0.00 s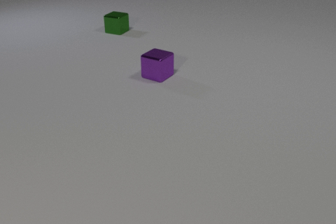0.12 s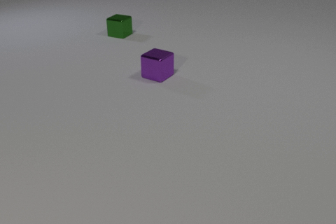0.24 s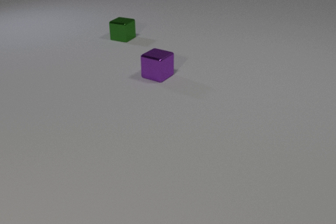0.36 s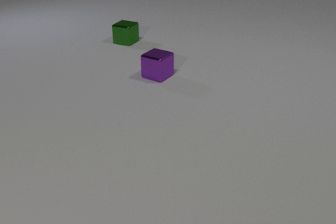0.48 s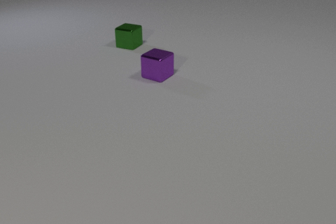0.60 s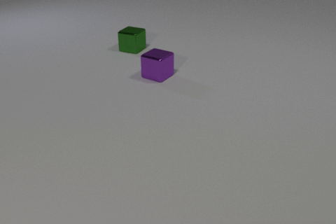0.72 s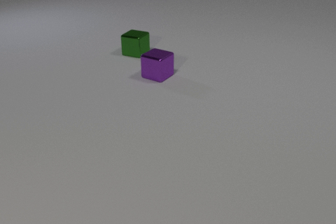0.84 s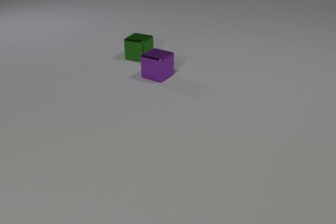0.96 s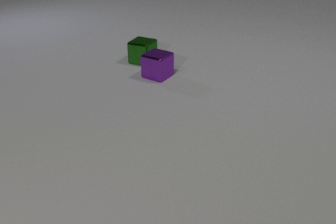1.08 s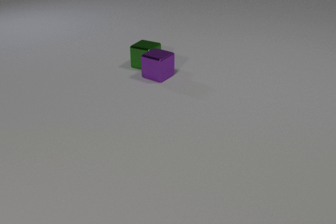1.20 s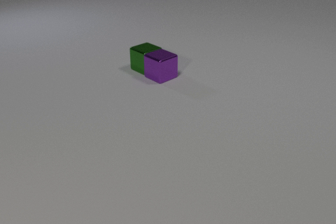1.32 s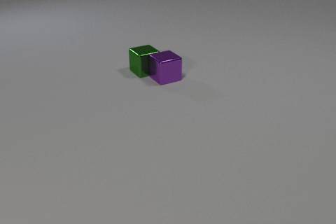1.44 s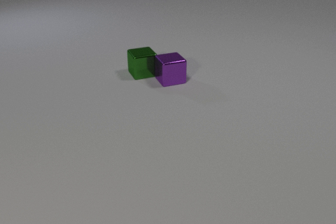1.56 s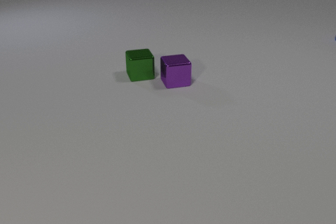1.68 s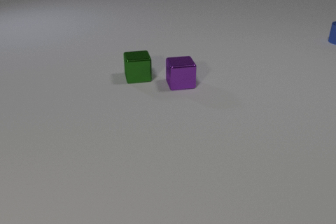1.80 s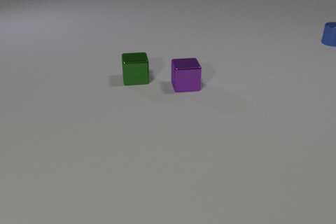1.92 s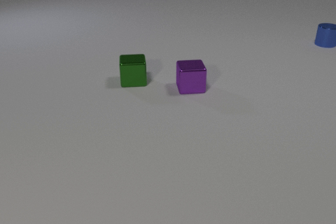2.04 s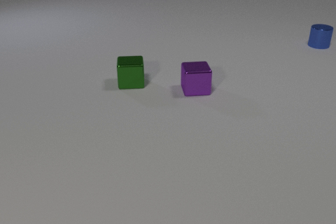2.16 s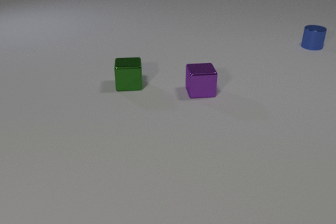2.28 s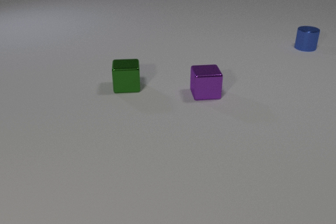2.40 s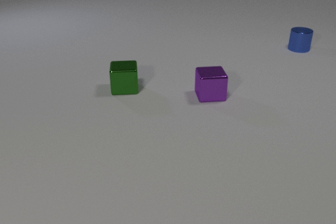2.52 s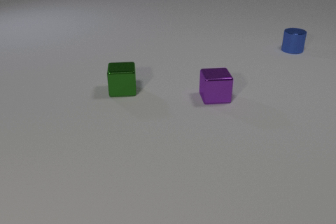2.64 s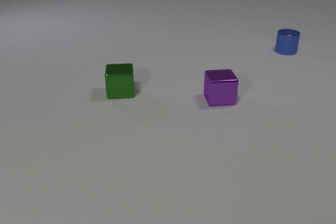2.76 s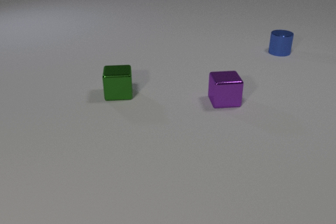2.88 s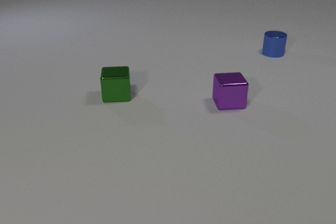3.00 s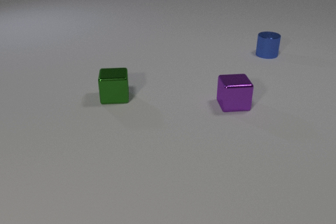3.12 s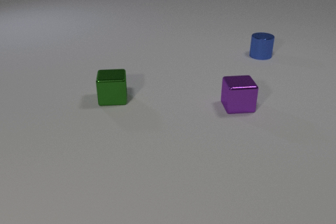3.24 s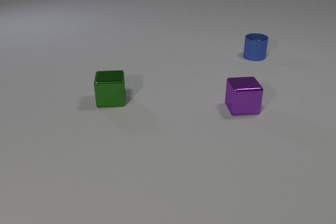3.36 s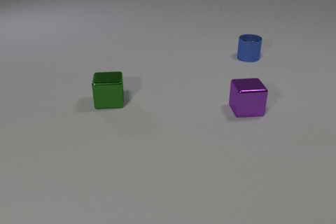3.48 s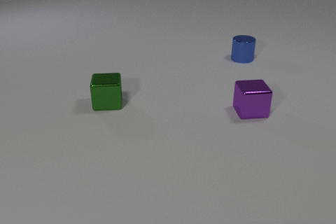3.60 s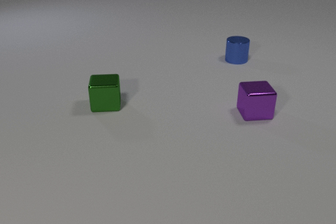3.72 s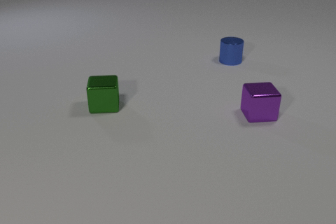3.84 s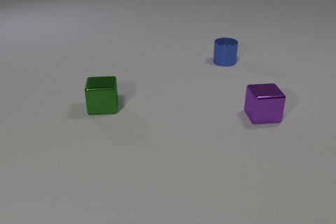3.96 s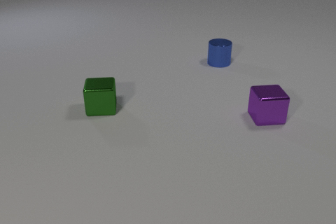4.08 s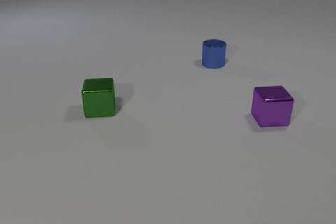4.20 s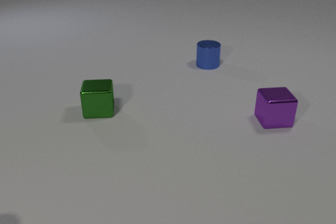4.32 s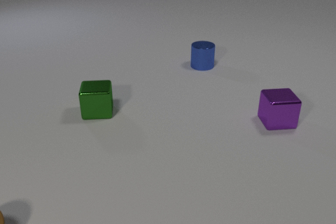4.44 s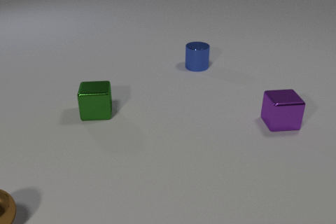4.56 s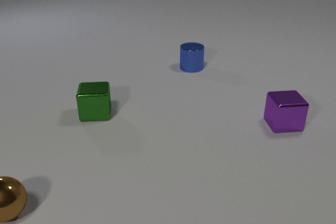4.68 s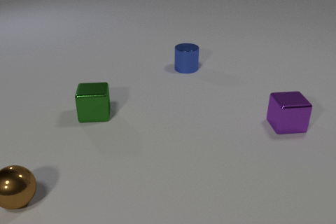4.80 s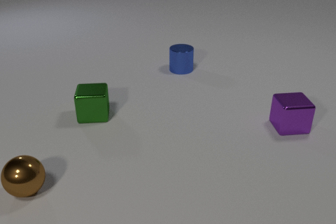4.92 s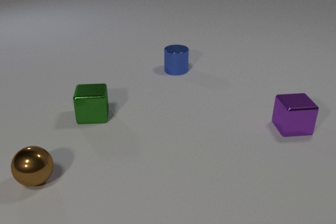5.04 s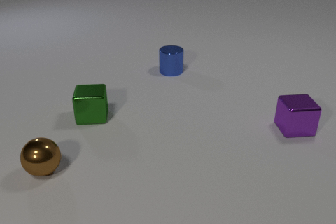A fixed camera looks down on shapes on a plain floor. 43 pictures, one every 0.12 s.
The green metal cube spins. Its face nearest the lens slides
to the left.
The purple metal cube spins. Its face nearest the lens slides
to the left.
0.00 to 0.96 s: The green metal cube slides toward the camera.
0.96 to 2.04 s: The green metal cube slides toward the camera, spins so that its near face slides to the left, clockwise seen from above. The purple metal cube slides to the right and toward the camera, spins so that its near face slides to the left, clockwise seen from above. The blue metal cylinder comes in at the right edge, slides toward the camera and to the left. The green metal cube and the purple metal cube collide.
2.04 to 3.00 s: The green metal cube slides toward the camera and to the left. The purple metal cube slides to the right and toward the camera. The blue metal cylinder slides to the left and toward the camera.
3.00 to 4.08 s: The green metal cube slides toward the camera and to the left. The purple metal cube slides to the right and toward the camera. The blue metal cylinder slides to the left and toward the camera.
4.08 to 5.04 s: The green metal cube slides toward the camera and to the left. The purple metal cube slides to the right and toward the camera. The brown metal sphere comes in at the left edge, rolls away from the camera and to the right. The blue metal cylinder slides to the left and toward the camera.
What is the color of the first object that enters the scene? blue.
What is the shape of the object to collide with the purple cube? cube.
Are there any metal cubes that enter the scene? no.
